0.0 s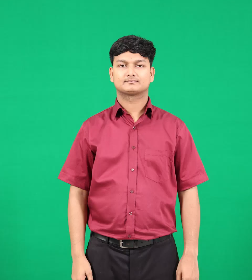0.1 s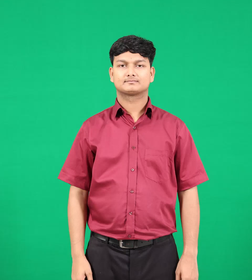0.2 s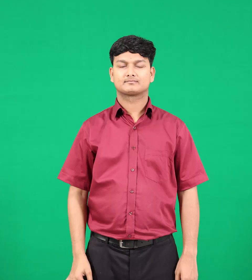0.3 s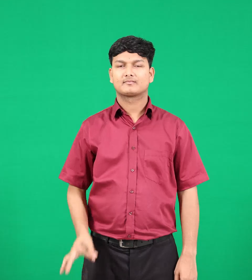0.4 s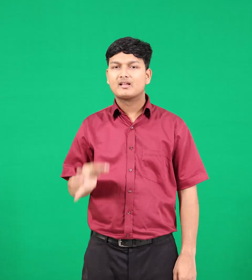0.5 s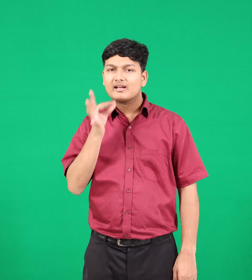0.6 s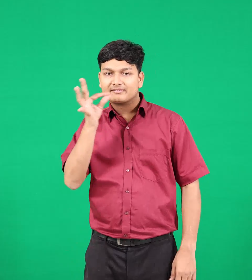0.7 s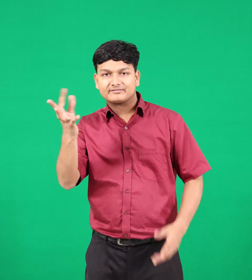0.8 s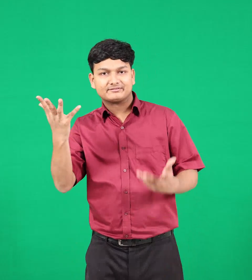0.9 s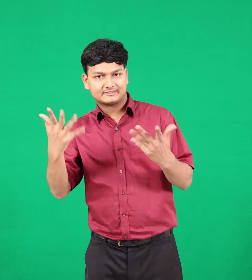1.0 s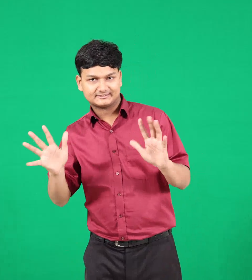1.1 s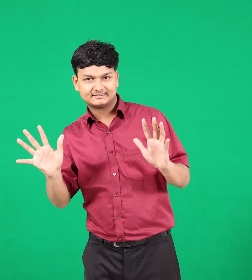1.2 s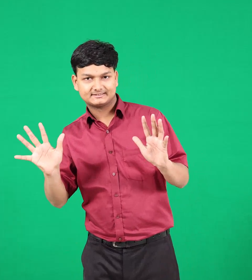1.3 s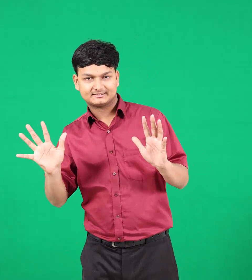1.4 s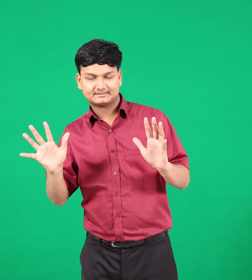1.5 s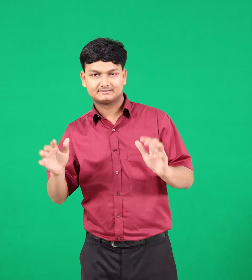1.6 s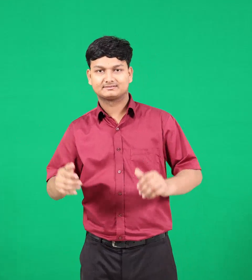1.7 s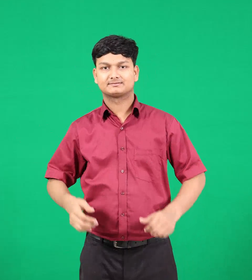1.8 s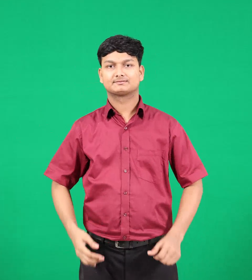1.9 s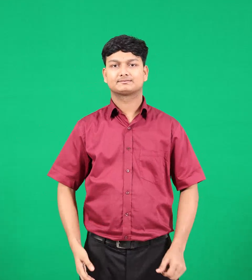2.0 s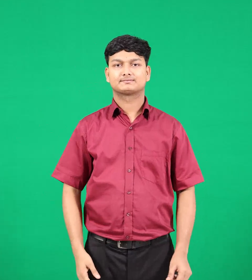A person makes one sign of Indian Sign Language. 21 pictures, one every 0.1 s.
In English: asked
